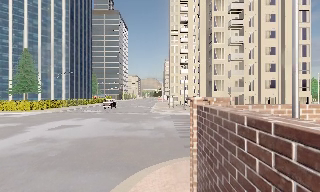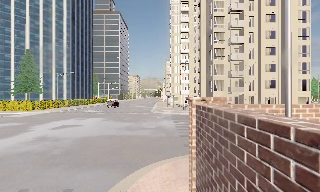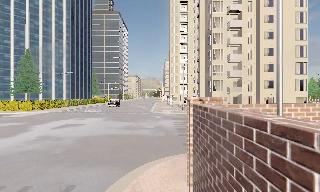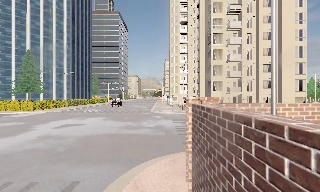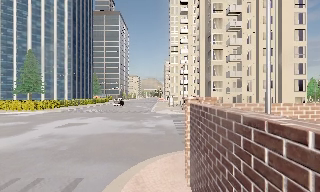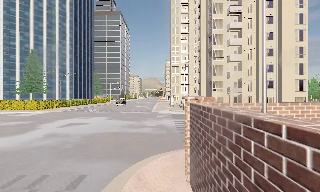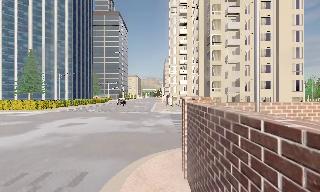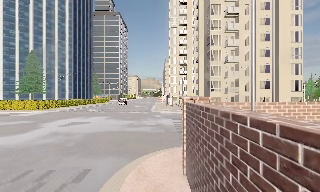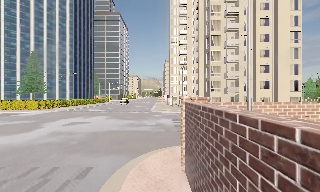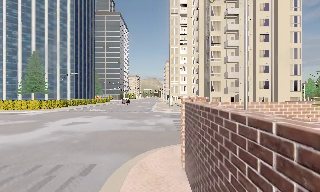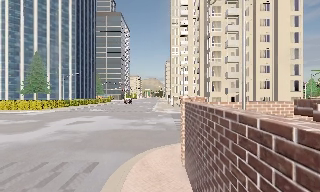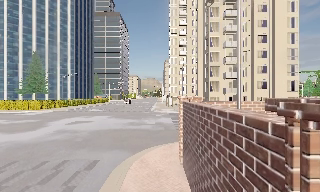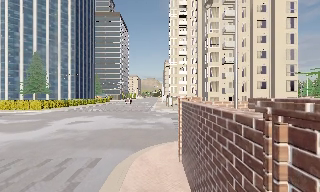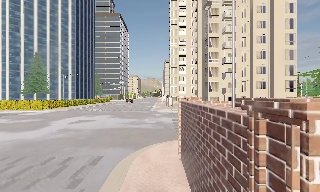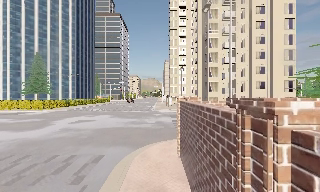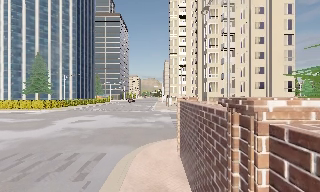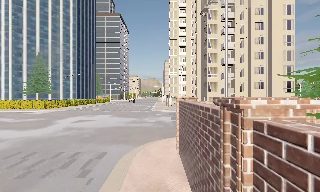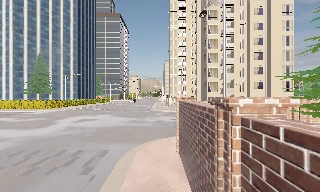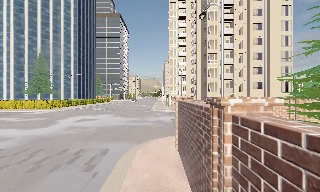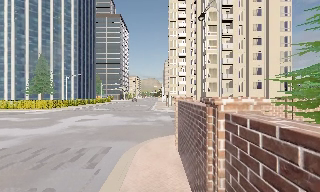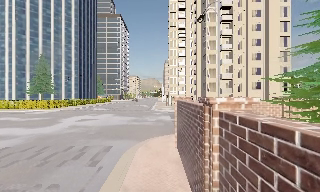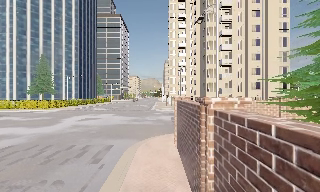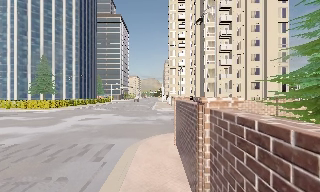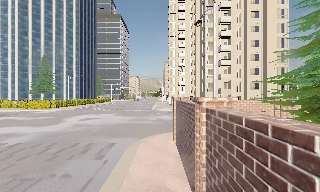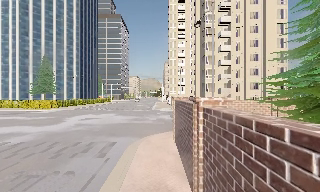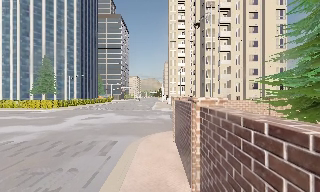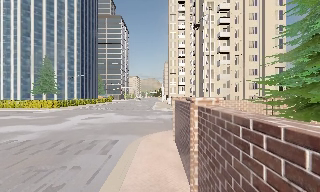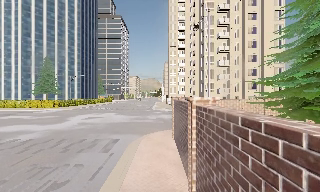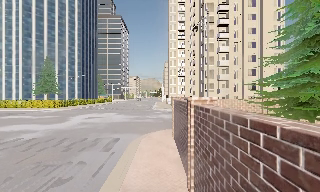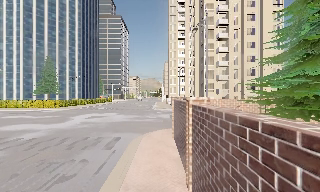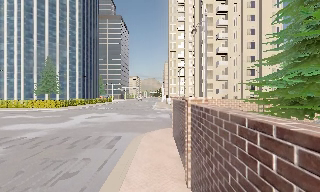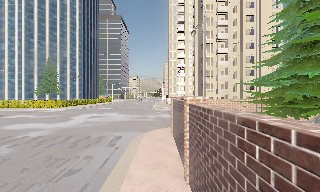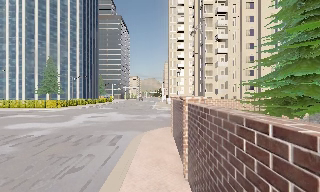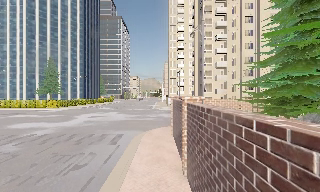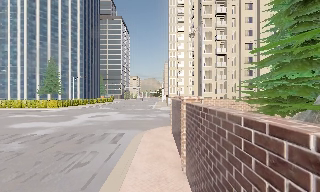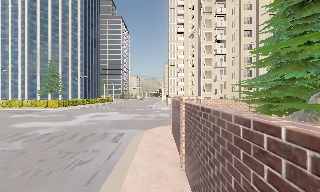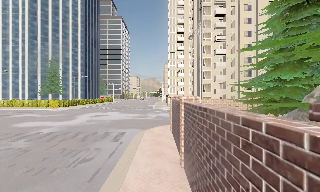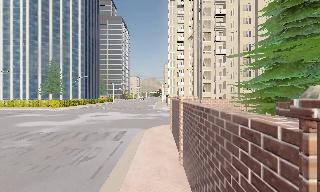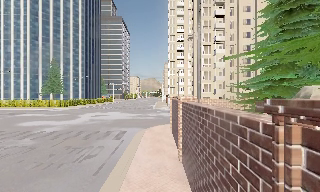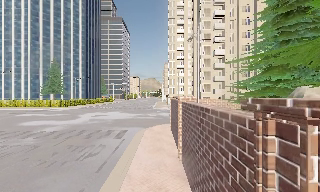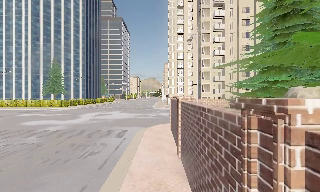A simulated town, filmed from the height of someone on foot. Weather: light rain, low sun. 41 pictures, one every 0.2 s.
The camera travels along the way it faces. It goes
backward.
0.0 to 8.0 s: The camera travels backward, about 8 m, so what stands in front gets smaller.
The film runs backward here.
